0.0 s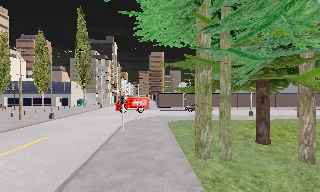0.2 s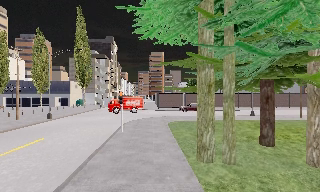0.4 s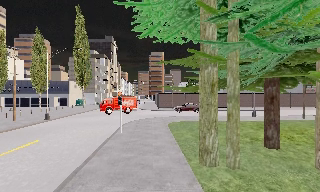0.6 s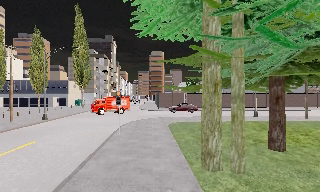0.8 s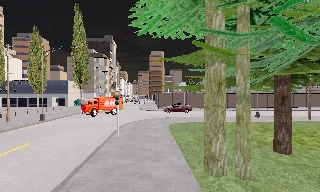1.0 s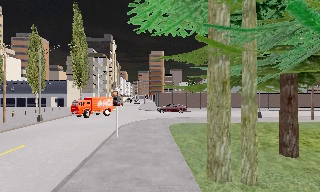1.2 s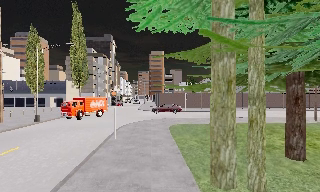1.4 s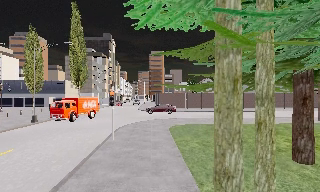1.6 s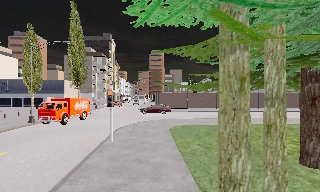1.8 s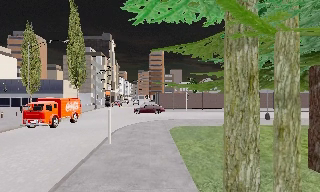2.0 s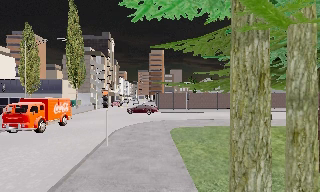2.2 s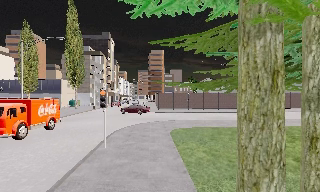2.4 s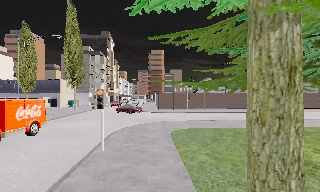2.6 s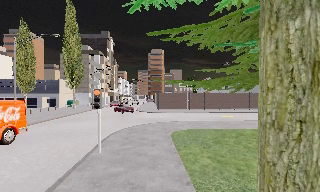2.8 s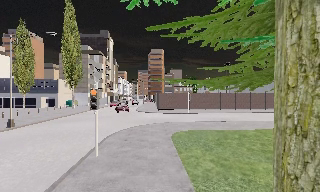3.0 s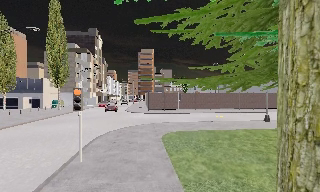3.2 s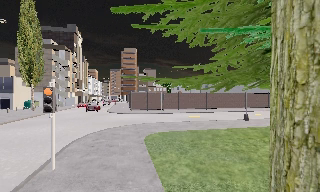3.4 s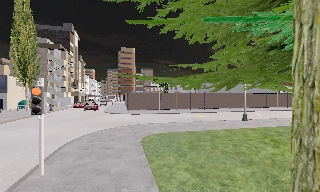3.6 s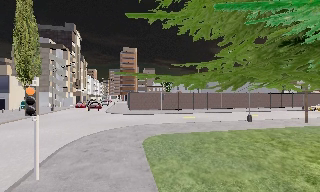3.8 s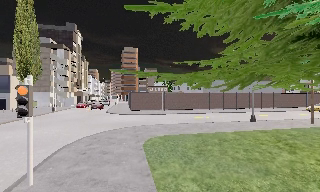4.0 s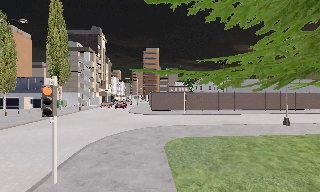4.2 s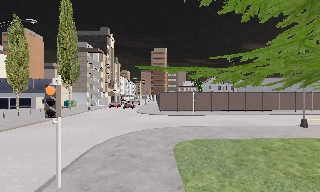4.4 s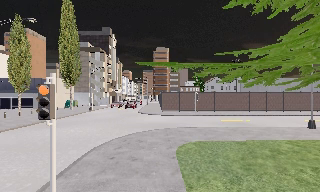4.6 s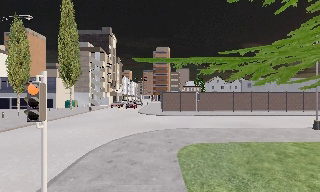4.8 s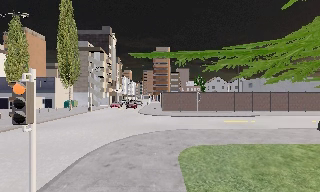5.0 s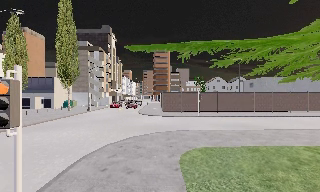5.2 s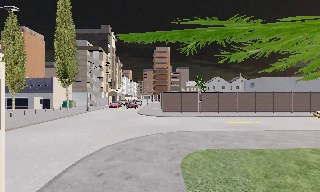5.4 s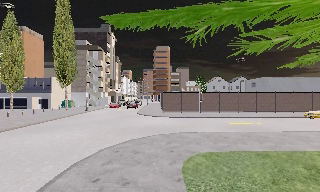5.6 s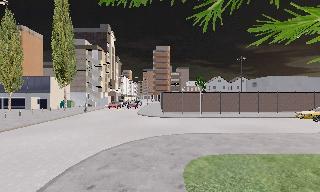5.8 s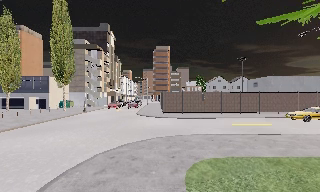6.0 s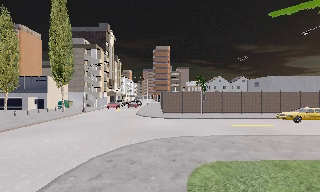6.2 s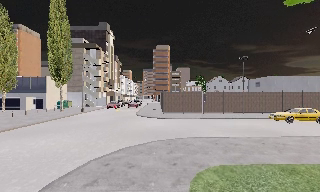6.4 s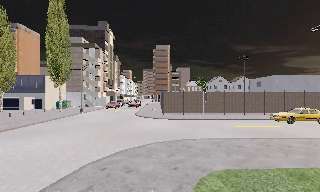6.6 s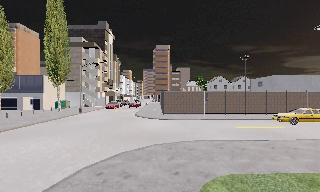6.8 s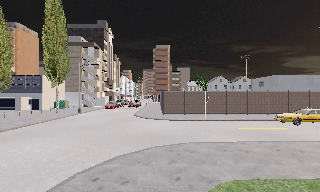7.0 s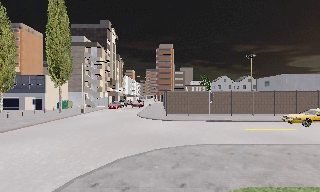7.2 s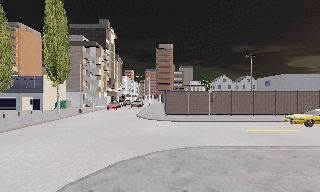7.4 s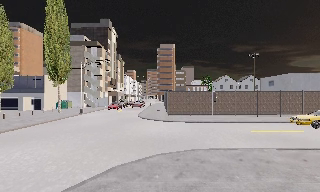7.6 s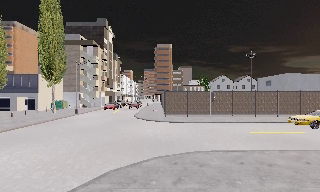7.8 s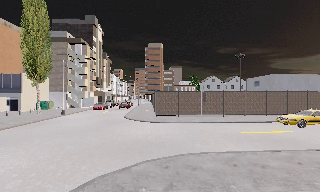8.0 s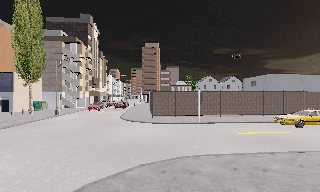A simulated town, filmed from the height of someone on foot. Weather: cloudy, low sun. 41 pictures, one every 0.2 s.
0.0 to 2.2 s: The camera travels forward, about 4 m, so what stands in front looms larger.
2.2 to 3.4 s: The camera pans to its right, which is clockwise from overhead, by about 10 degrees. It travels forward, about 2 m, so what stands in front looms larger.
3.4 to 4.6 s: The camera pans to its left, which is counterclockwise from overhead, by about 10 degrees. It travels forward, about 2 m, so what stands in front looms larger.
4.6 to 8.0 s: The camera travels forward, about 6 m, so what stands in front looms larger.
The film runs forward here.
